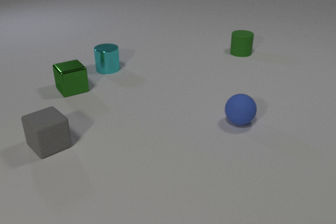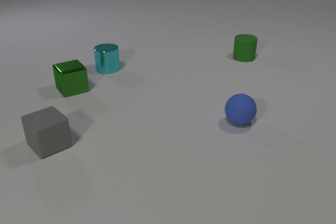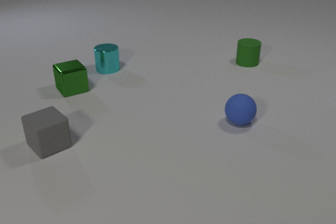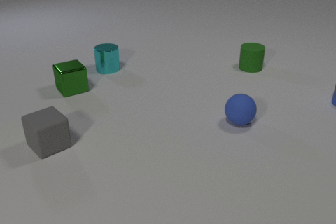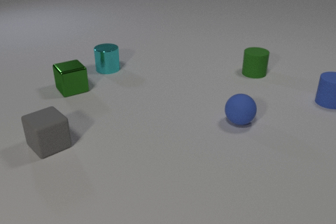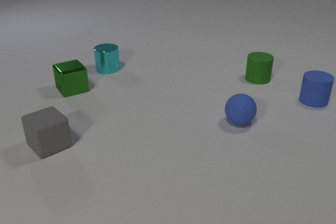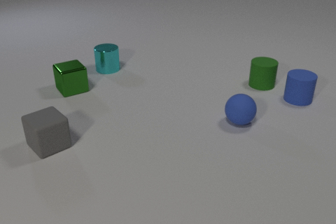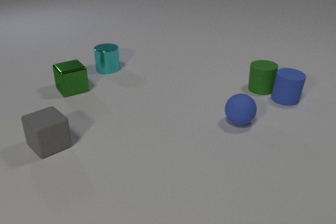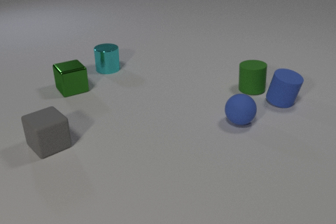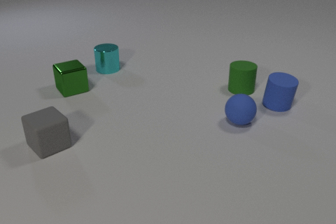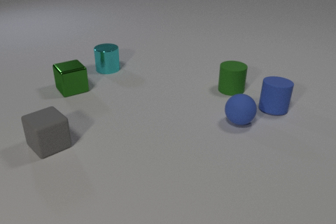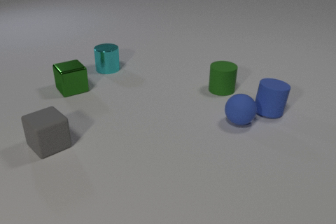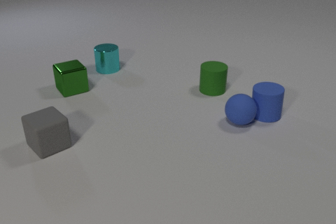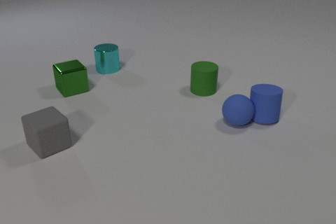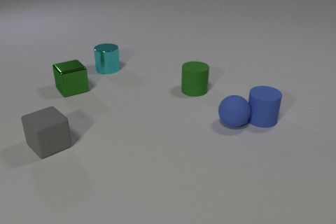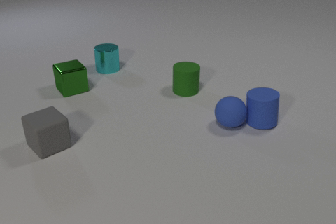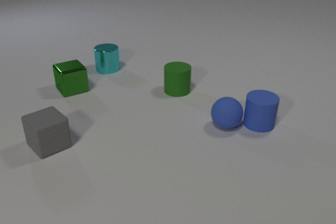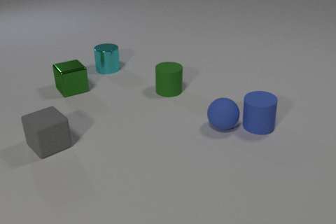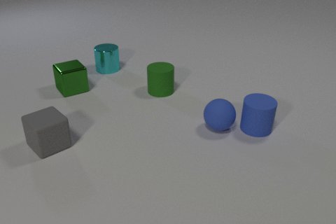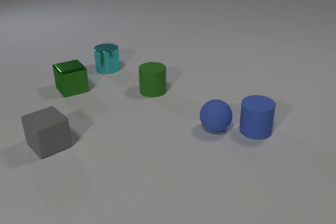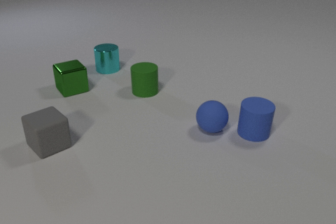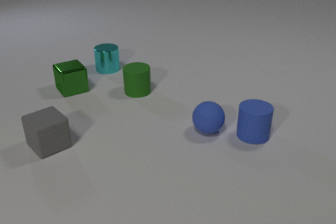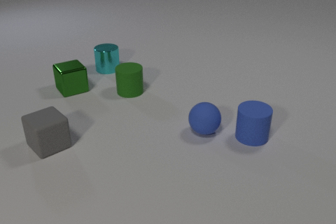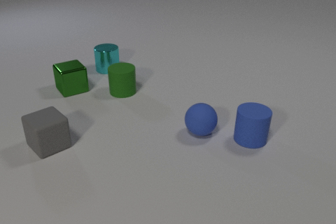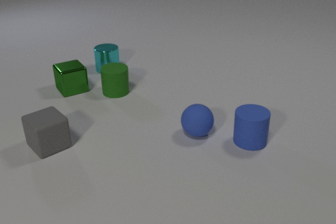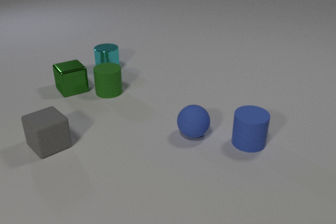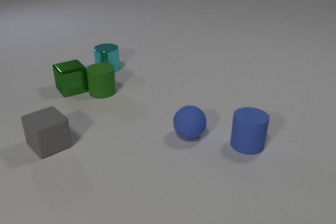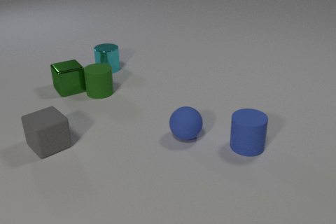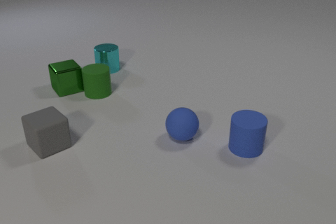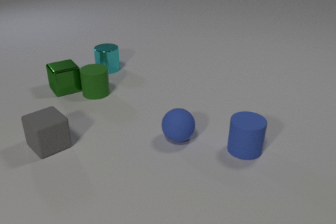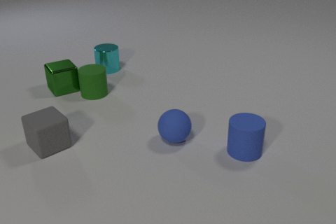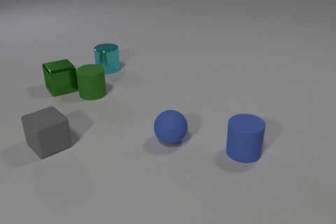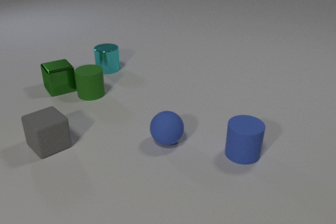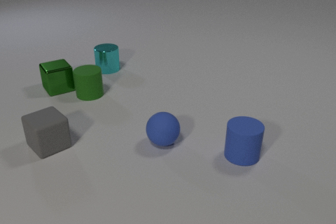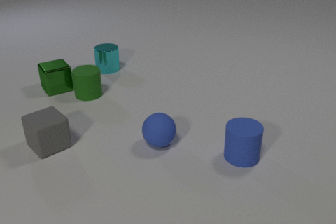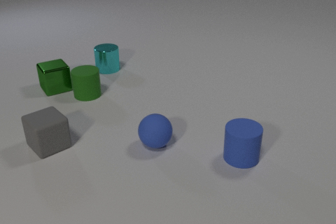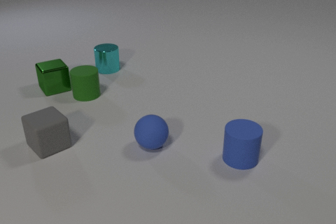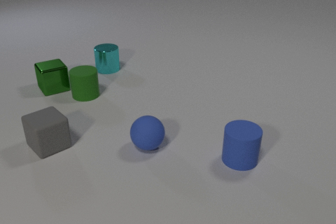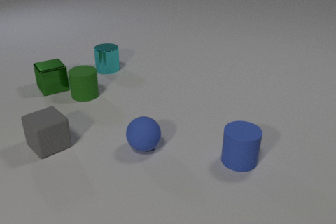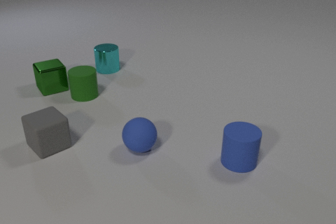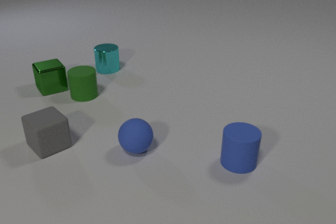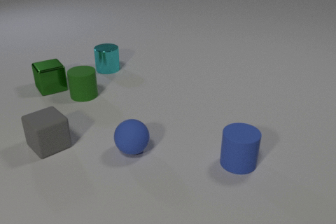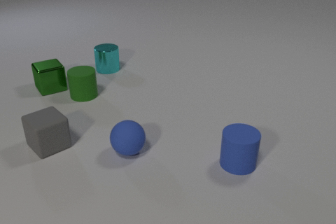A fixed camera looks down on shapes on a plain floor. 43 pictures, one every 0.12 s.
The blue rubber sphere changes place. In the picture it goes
to the left.
The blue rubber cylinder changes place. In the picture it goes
toward the camera.
0.00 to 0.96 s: The blue rubber cylinder comes in at the right edge, slides to the left. The green rubber cylinder slides toward the camera. The blue rubber cylinder and the green rubber cylinder collide.
0.96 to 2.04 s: The blue rubber cylinder slides toward the camera. The green rubber cylinder slides to the left. The blue rubber sphere rolls to the left and toward the camera. The blue rubber cylinder and the blue rubber sphere collide.
2.04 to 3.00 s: The blue rubber cylinder slides toward the camera. The green rubber cylinder slides to the left. The blue rubber sphere rolls to the left and toward the camera.
3.00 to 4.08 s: The blue rubber cylinder slides toward the camera. The green rubber cylinder slides to the left. The blue rubber sphere rolls to the left and toward the camera. The green metal cube slides to the left and away from the camera. The green rubber cylinder and the green metal cube collide.
4.08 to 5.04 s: The blue rubber cylinder slides toward the camera. The blue rubber sphere rolls to the left and toward the camera. The green metal cube slides to the left.
How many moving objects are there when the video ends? 3.
How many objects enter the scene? 1.
Are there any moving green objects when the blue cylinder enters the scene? yes.
